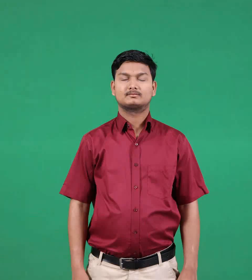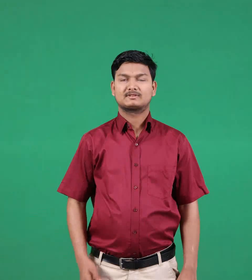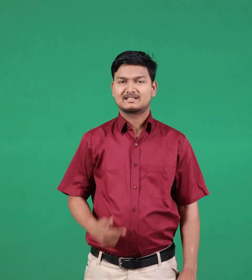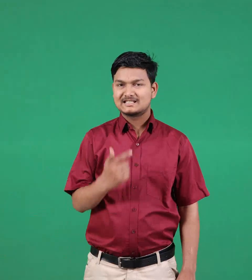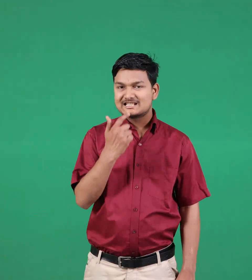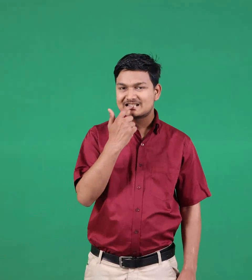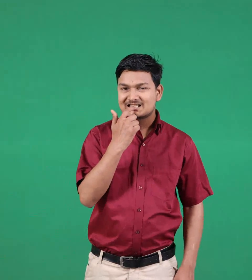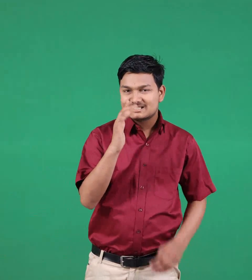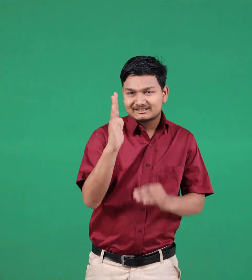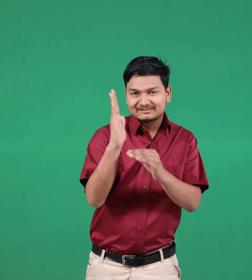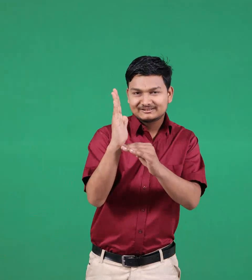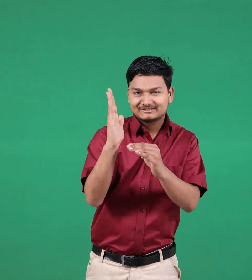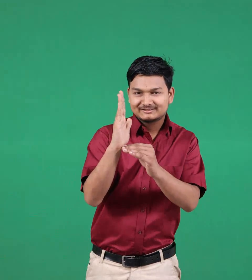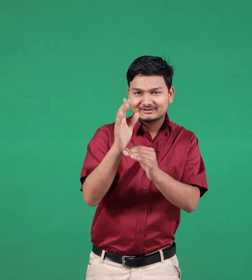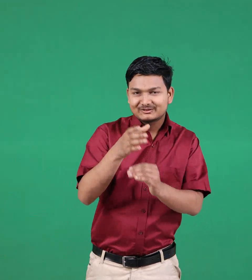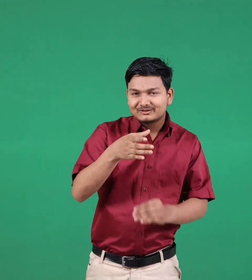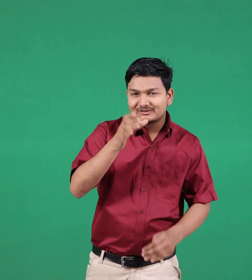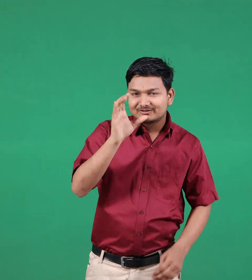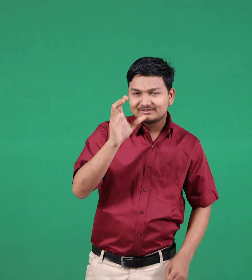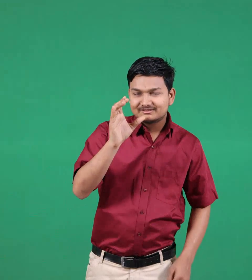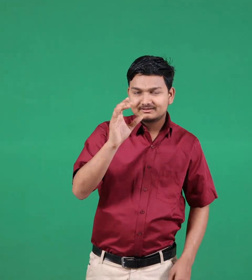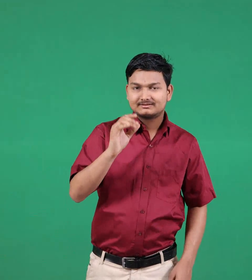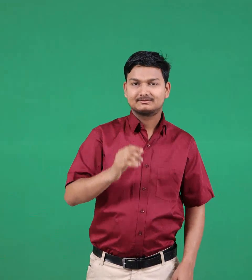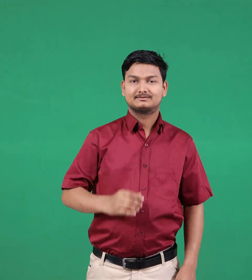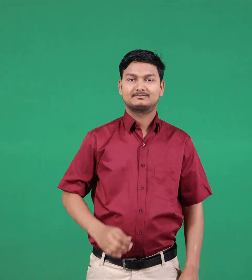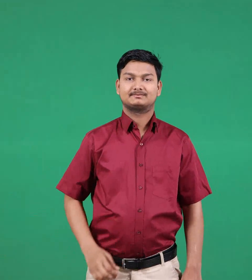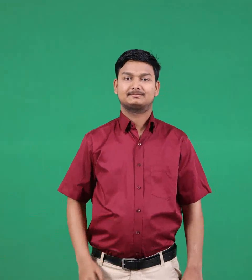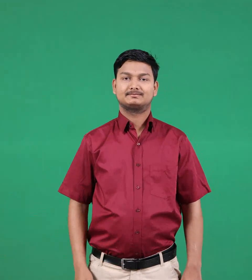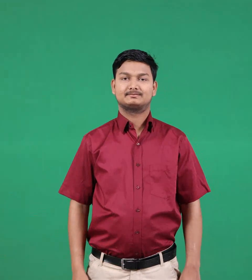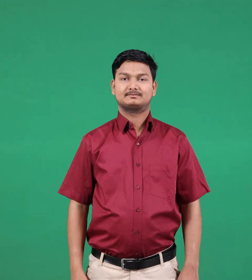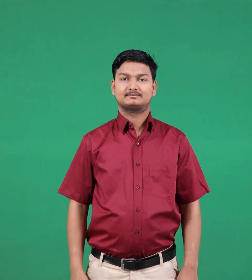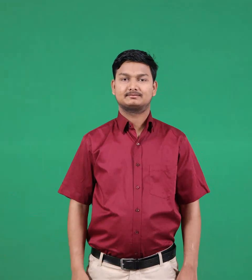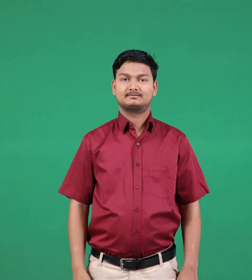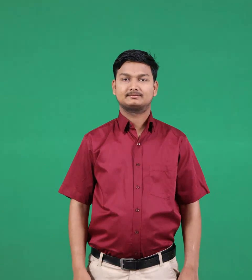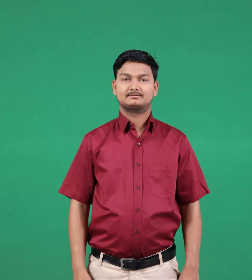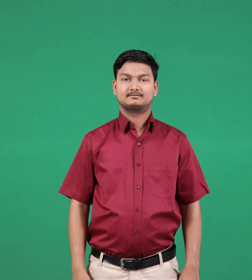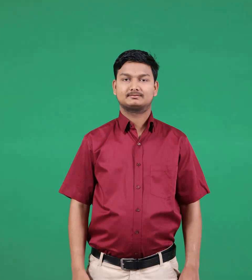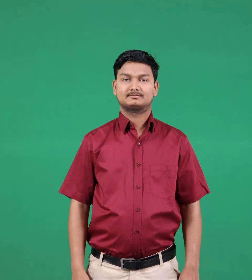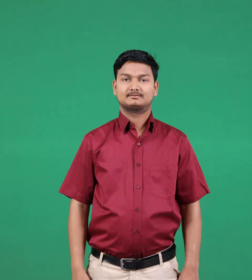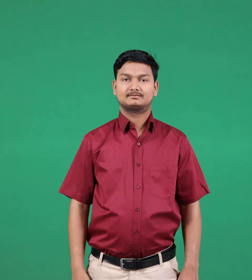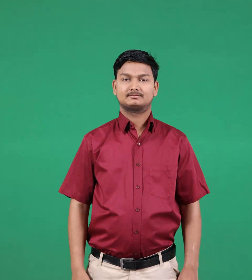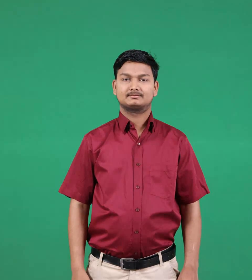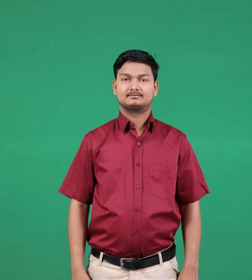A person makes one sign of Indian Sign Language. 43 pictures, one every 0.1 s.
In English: glass
